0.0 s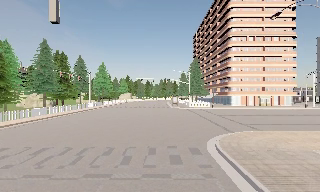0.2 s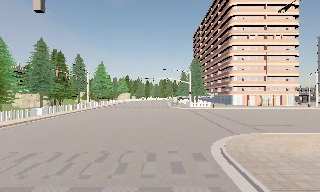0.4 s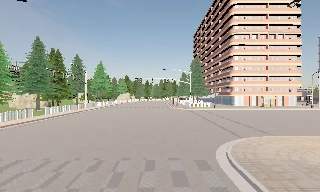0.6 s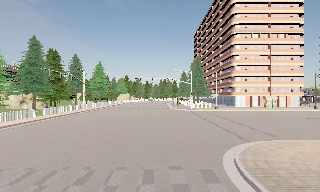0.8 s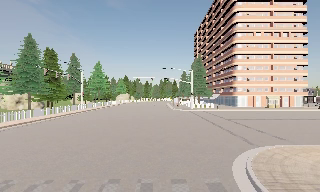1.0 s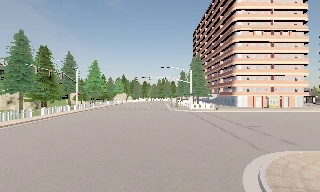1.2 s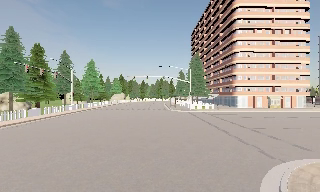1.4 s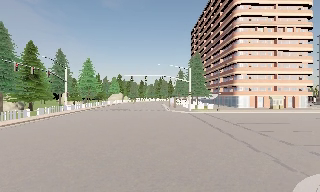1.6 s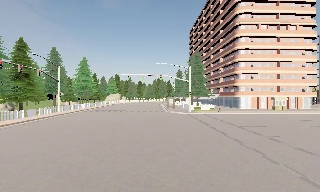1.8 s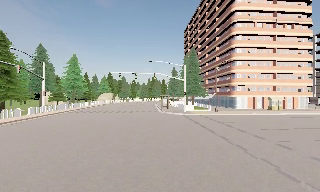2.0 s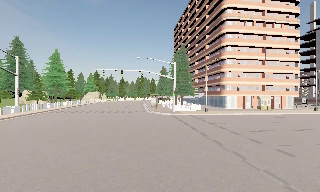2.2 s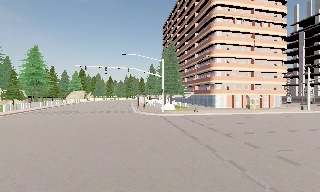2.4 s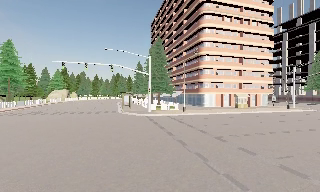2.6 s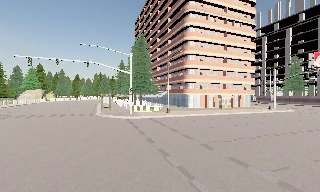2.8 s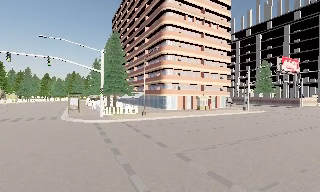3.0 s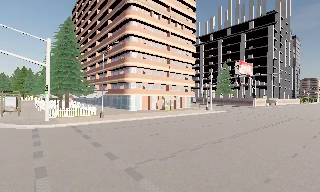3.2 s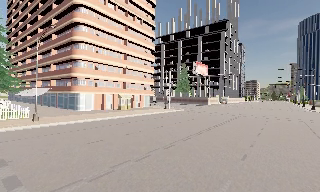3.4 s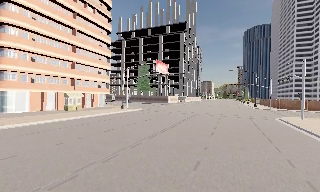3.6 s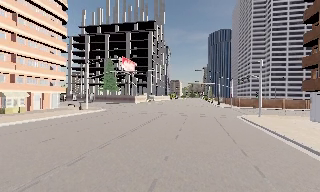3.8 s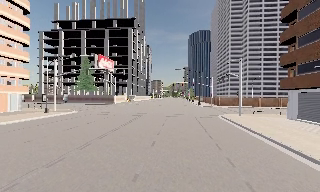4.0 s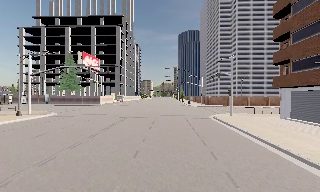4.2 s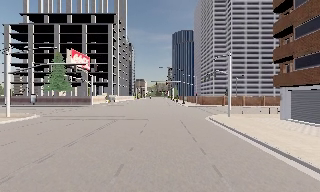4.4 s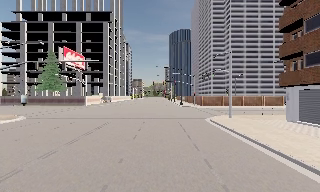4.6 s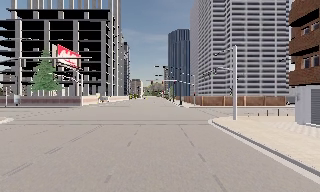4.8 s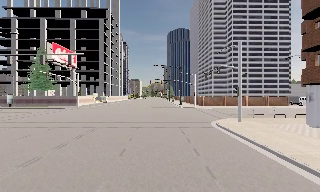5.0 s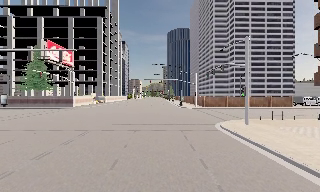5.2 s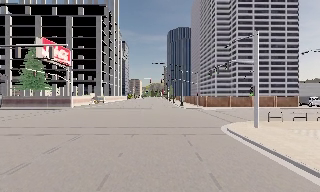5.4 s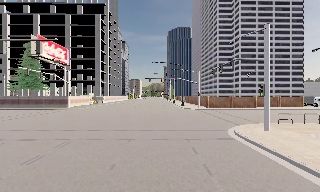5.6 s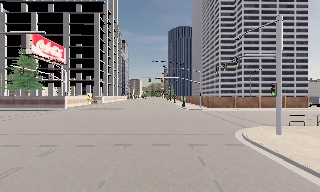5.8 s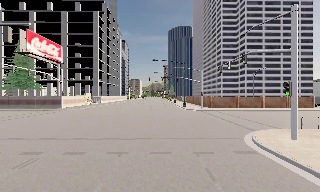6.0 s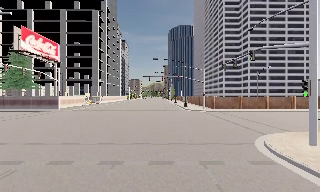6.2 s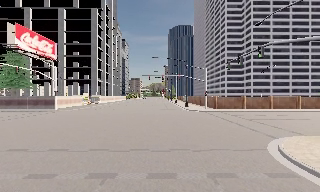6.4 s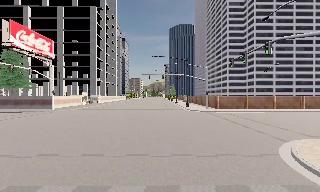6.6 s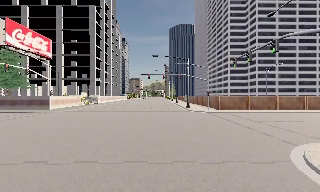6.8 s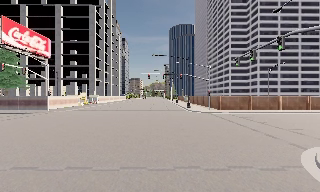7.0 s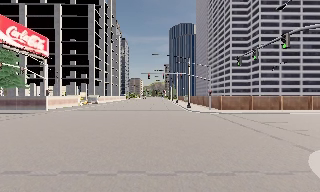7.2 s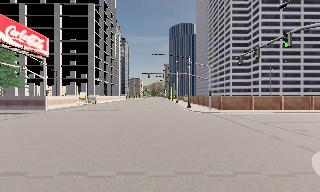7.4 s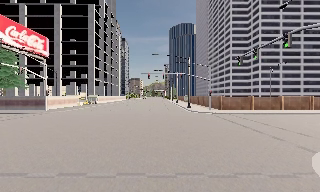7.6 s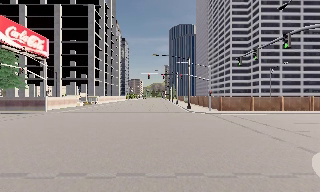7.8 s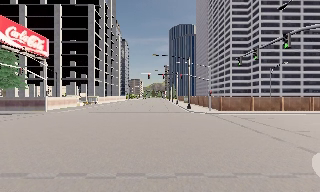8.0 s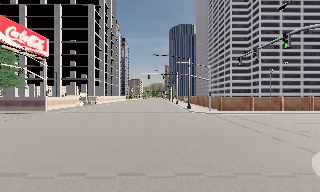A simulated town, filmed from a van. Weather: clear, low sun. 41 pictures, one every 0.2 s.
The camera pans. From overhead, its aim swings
clockwise.
The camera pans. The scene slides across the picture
to the left.
0.0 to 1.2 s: The camera travels forward, about 5 m, so what stands in front looms larger.
1.2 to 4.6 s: The camera pans to its right, which is clockwise from overhead, by about 90 degrees. It travels forward, about 25 m.
4.6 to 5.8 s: The camera travels forward, about 7 m, so what stands in front looms larger.
5.8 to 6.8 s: The camera travels forward, about 4 m, so what stands in front looms larger. It loses speed.
6.8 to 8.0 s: The camera shifts only a little, or ends up much as it began.
The film runs forward here.
